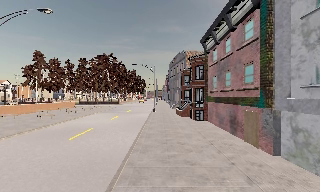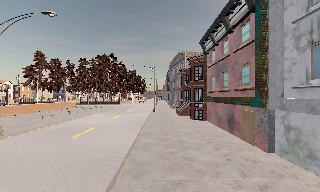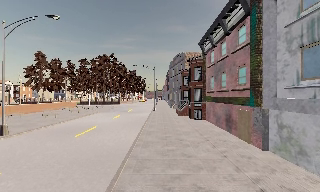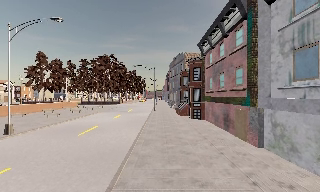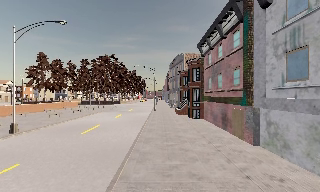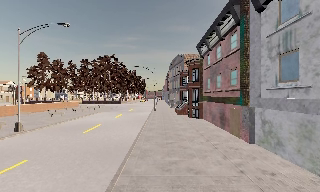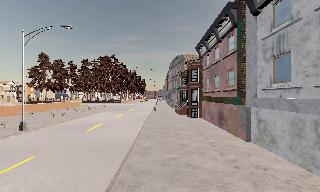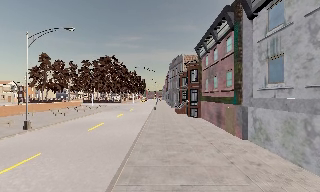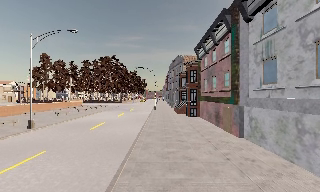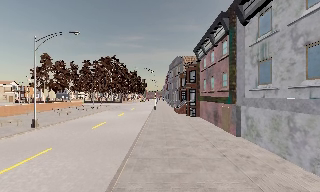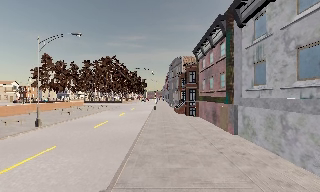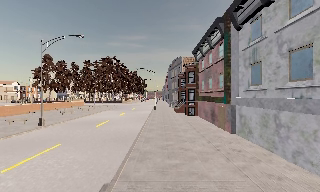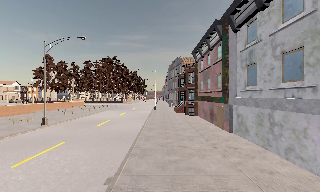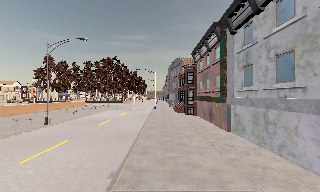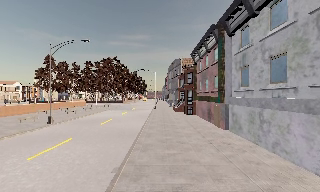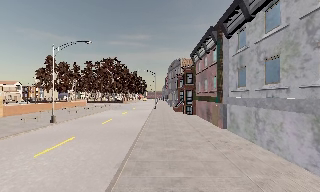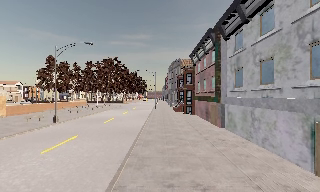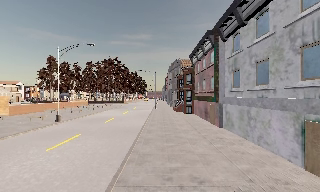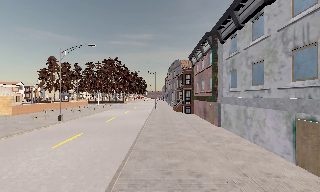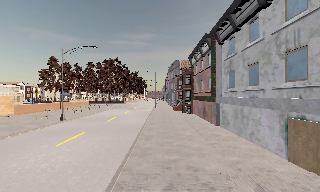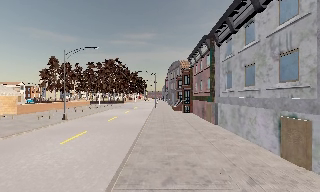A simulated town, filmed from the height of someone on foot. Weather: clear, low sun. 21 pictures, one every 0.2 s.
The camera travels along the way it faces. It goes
backward.
0.0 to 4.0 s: The camera travels backward, about 7 m, so what stands in front gets smaller.
The film runs backward here.
